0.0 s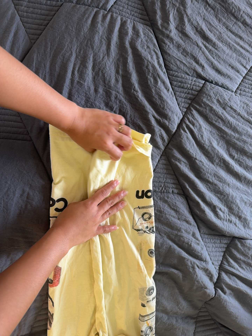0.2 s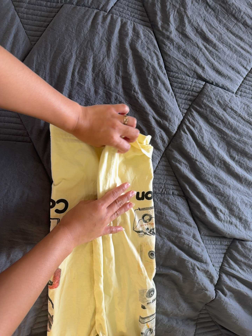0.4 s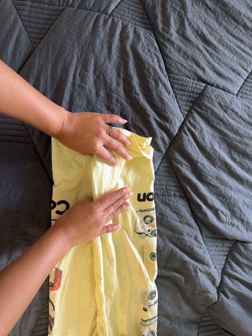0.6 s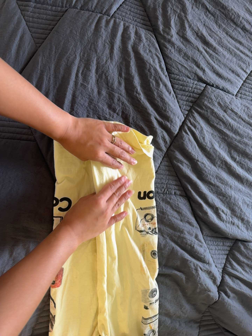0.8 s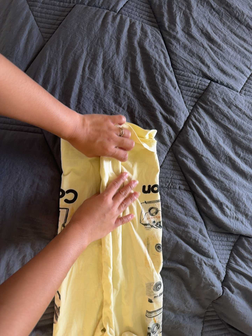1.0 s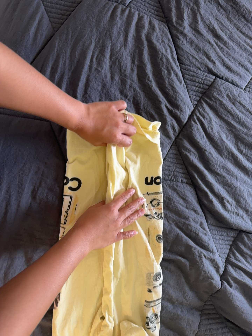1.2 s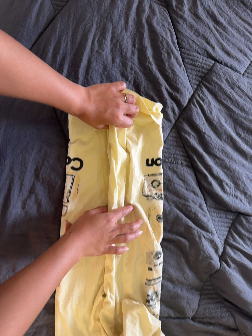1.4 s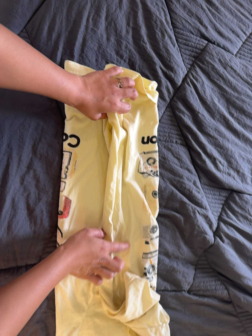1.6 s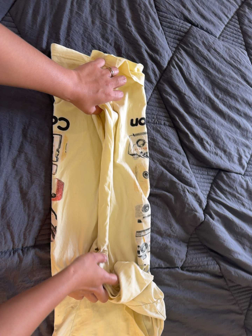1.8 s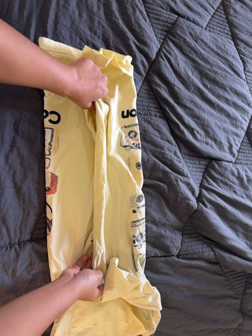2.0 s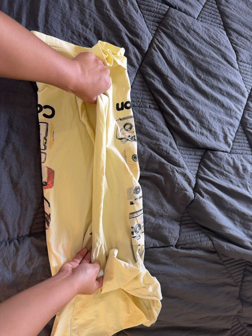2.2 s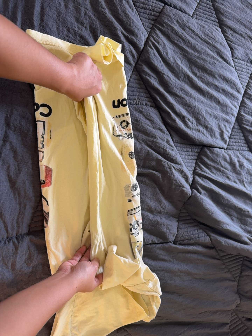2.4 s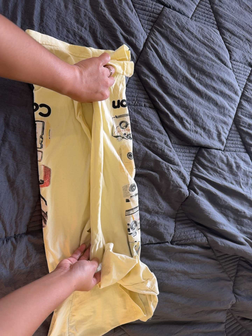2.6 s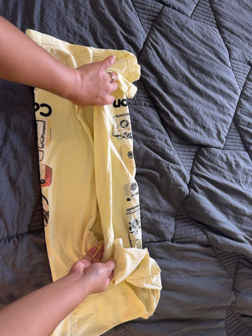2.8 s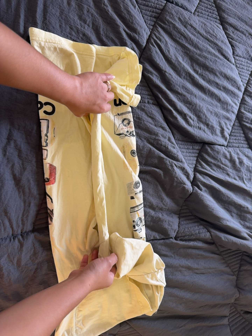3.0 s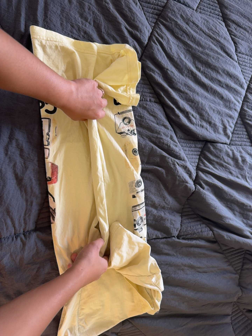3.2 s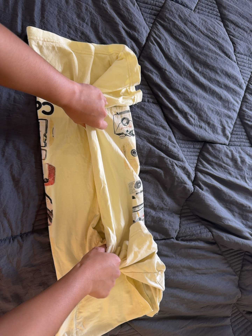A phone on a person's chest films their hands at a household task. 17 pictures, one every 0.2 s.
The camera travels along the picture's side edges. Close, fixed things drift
upward.
0.0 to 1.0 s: The camera travels toward the bottom of its view, about 6 cm.
1.0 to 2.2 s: The camera travels toward the bottom of its view, about 14 cm, so close, fixed things drift upward. It rolls about its line of sight by about 10 degrees, and the scene rotates counterclockwise.
2.2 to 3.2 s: The camera shifts only a little, or ends up much as it began.
The film runs backward here.
